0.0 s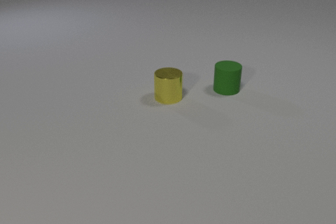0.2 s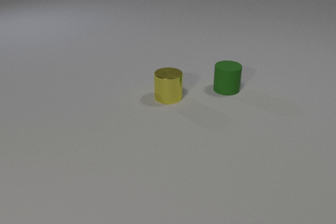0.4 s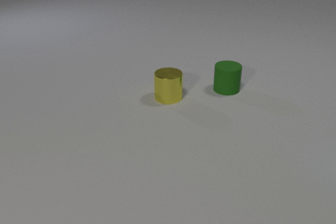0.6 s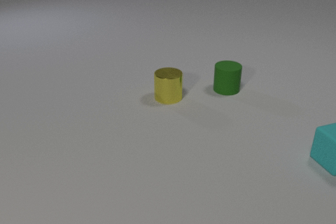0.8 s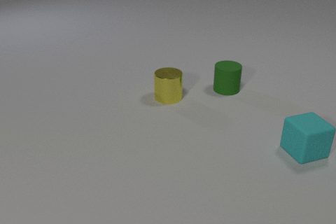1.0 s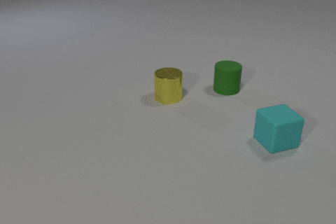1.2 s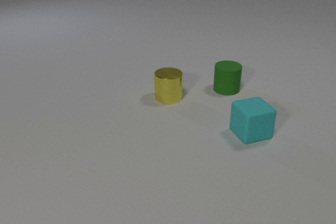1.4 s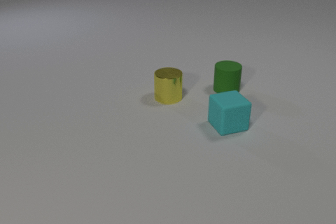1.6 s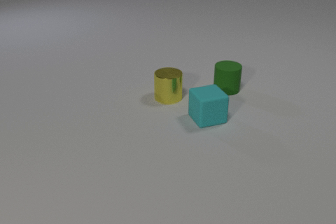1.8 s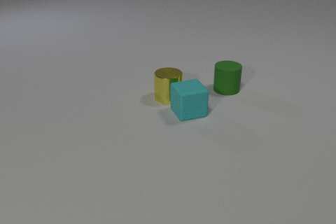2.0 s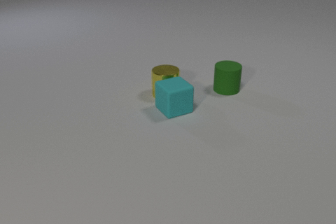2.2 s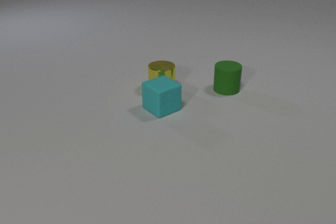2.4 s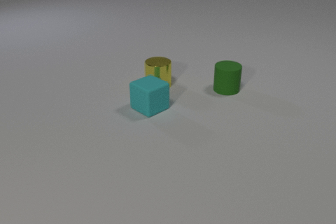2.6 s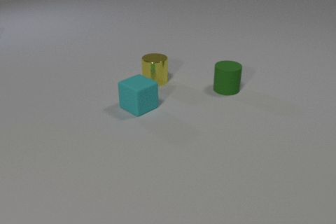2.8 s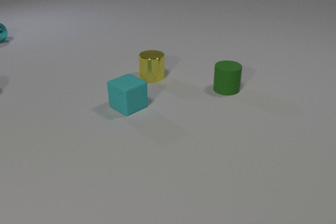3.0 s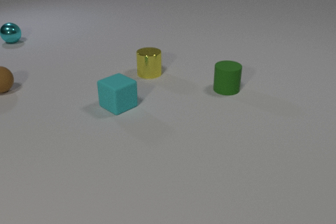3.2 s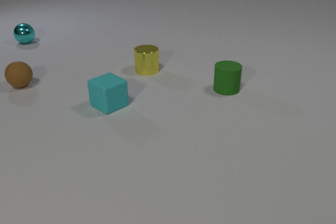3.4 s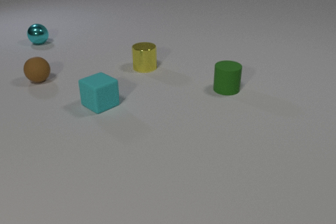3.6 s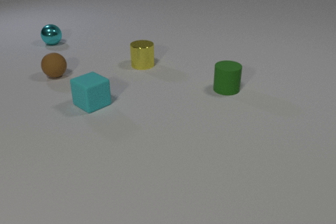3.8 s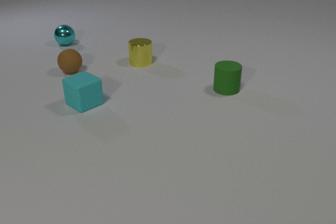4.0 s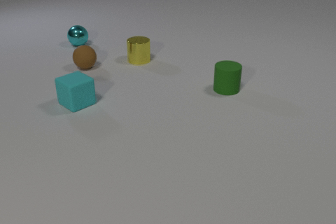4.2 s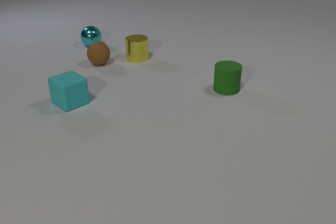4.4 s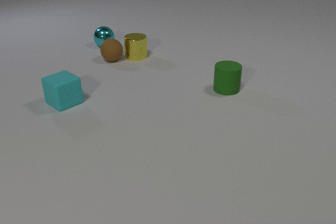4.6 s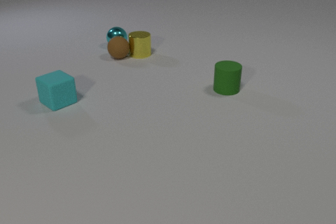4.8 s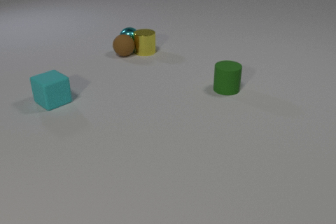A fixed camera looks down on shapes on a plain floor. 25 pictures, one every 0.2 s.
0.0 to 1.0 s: The cyan rubber cube comes in at the right edge, slides to the left.
1.0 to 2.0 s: The cyan rubber cube slides to the left and away from the camera. The yellow metal cylinder slides away from the camera. The cyan rubber cube and the yellow metal cylinder collide.
2.0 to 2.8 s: The cyan rubber cube slides to the left. The yellow metal cylinder slides away from the camera. The cyan metal sphere comes in at the left edge, rolls to the right.
2.8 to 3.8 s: The cyan rubber cube slides to the left. The yellow metal cylinder slides away from the camera. The brown rubber sphere comes in at the left edge, rolls to the right. The cyan metal sphere rolls to the right and toward the camera.
3.8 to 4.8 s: The cyan rubber cube slides to the left. The yellow metal cylinder slides away from the camera. The brown rubber sphere rolls to the right and away from the camera. The cyan metal sphere rolls to the right. The yellow metal cylinder and the brown rubber sphere collide. The yellow metal cylinder and the cyan metal sphere collide.
How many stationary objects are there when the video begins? 2.
How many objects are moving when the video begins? 0.
Are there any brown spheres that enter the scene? yes.
